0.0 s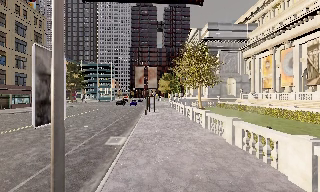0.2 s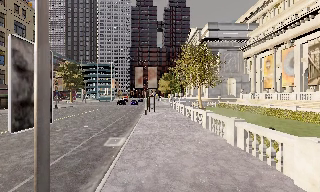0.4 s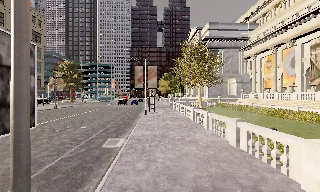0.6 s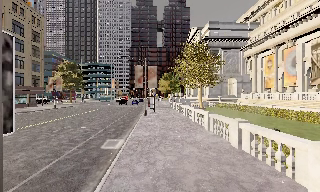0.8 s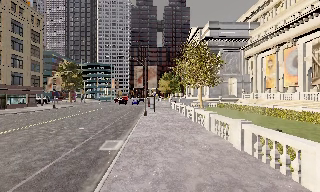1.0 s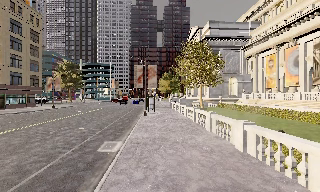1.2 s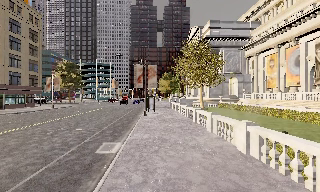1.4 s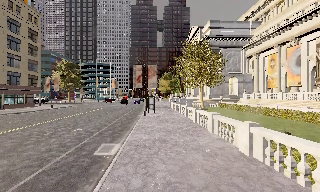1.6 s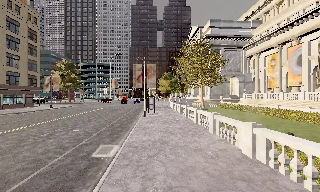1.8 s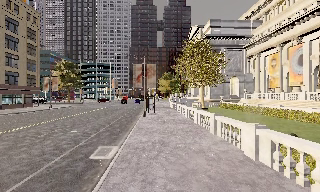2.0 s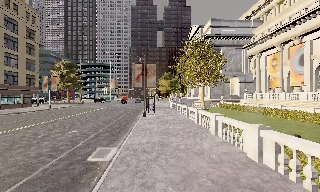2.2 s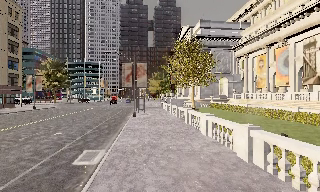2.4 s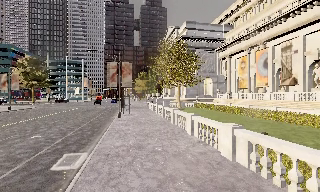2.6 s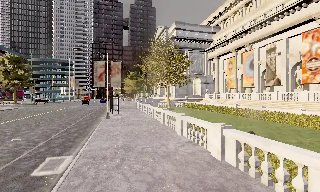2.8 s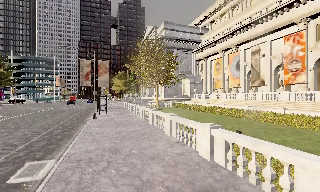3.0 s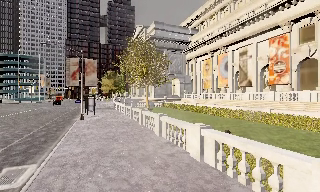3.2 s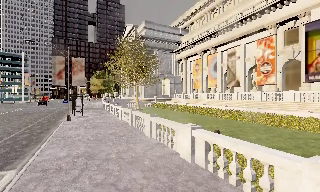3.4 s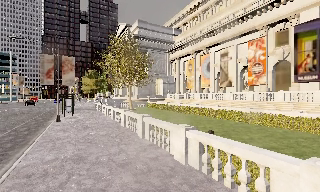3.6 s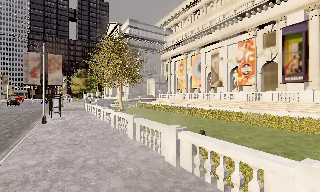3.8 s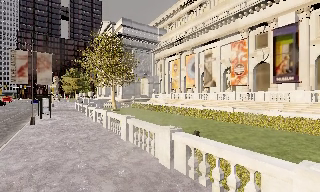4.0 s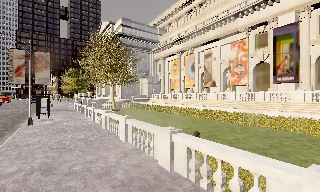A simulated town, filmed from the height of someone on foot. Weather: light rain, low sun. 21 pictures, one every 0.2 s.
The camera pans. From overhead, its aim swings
clockwise.
The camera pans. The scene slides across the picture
to the left.
0.0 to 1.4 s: The camera travels forward, about 1.5 m, so what stands in front looms larger.
1.4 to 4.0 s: The camera pans to its right, which is clockwise from overhead, by about 30 degrees. It travels forward, about 2.5 m.
The film runs forward here.
